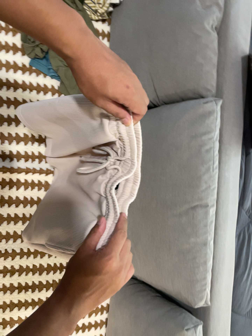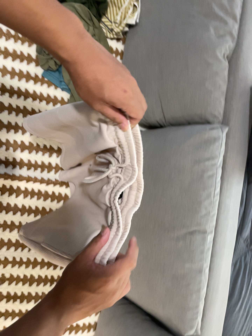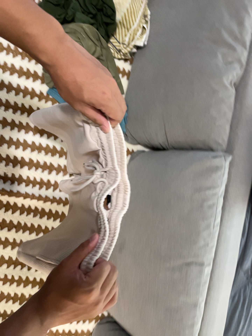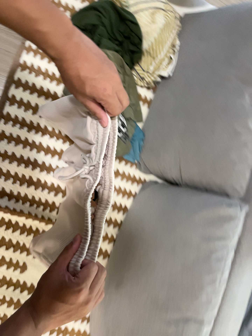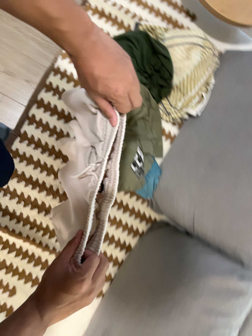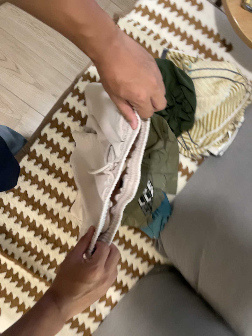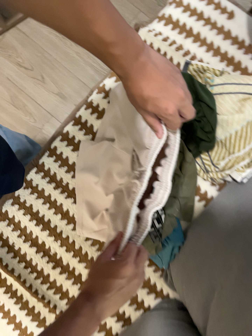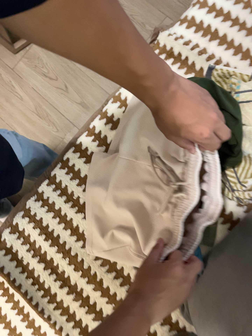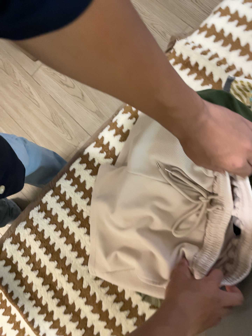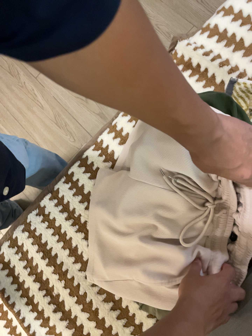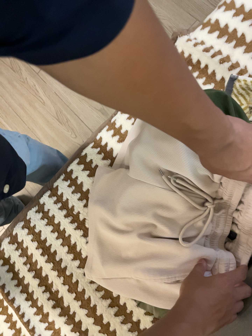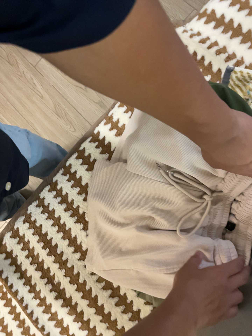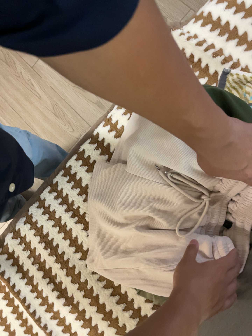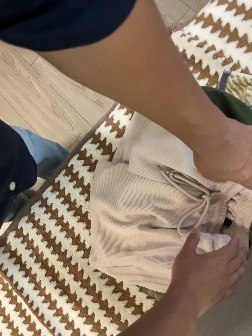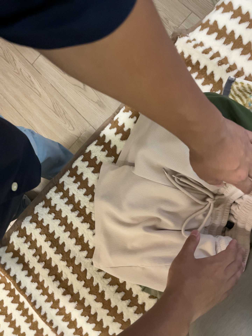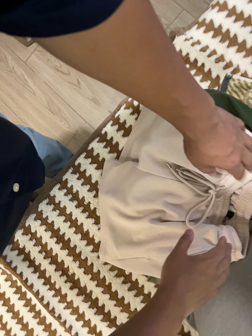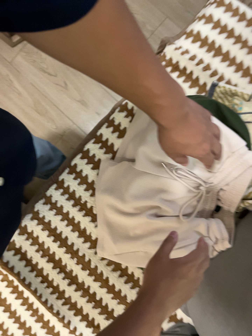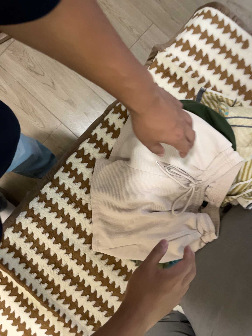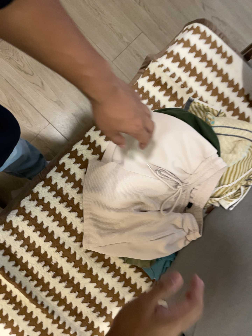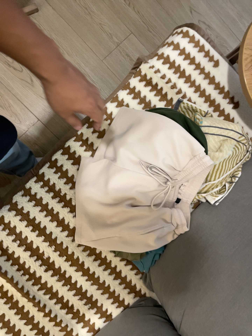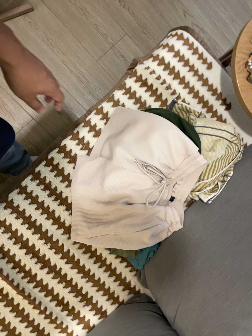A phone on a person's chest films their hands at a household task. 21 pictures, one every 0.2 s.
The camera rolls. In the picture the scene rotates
clockwise.
0.0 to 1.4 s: The camera pans to its left by about 35 degrees. It travels toward the top of its view, forward and to its right, about 50 cm, so close, fixed things drift downward. Its aim tips toward the top of its view by about 15 degrees, and the scene shifts downward. It rolls about its line of sight by about 40 degrees, and the scene rotates clockwise.
1.4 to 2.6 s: The camera travels to its right and toward the top of its view, about 9 cm.
2.6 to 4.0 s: The camera pans to its right by about 25 degrees. It travels to its left and backward, about 32 cm.
The film runs backward here.
